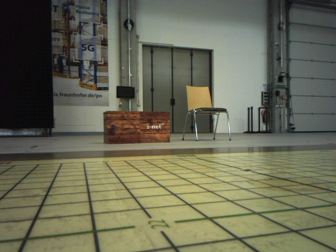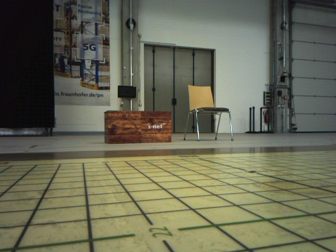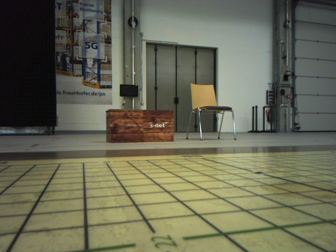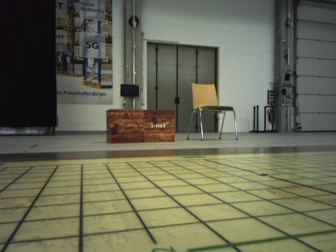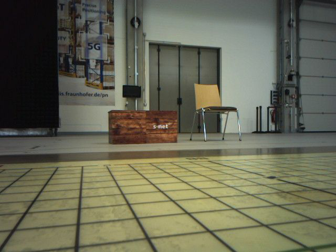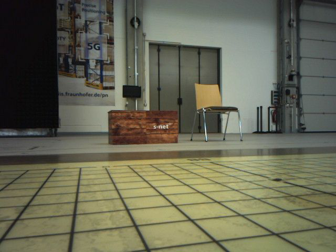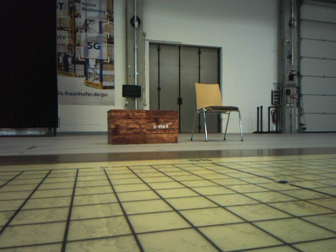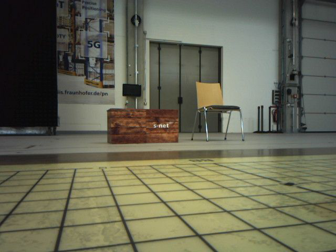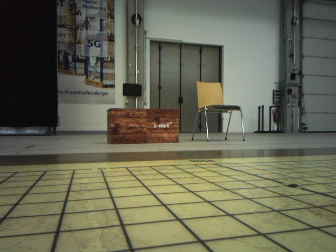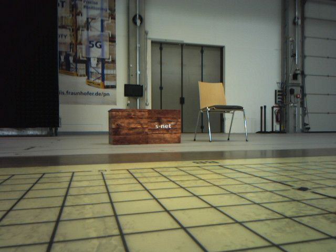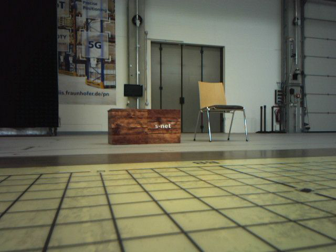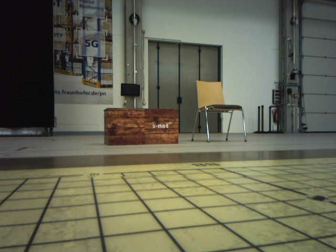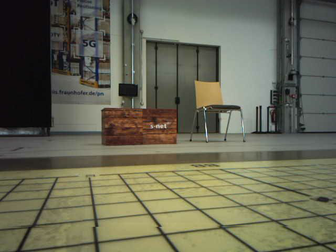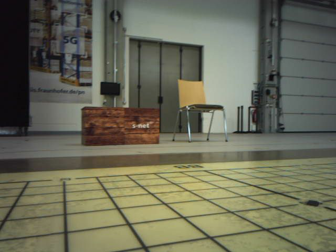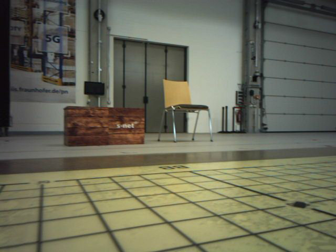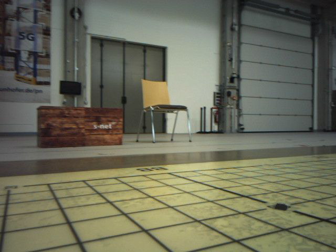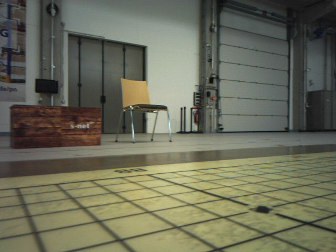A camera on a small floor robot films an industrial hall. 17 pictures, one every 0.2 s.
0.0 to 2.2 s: The camera travels forward, about 0.4 m, so what stands in front looms larger.
2.2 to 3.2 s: The scene slides to the left, as the camera pans about 15 degrees to its right. It travels forward, about 0.2 m, so what stands in front looms larger.
The film runs forward here.
